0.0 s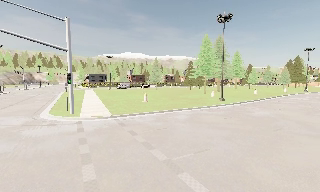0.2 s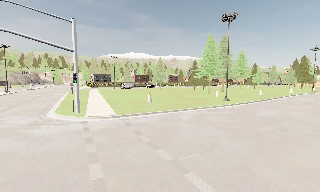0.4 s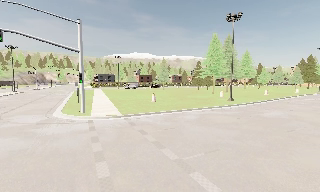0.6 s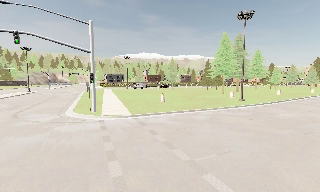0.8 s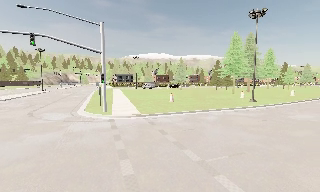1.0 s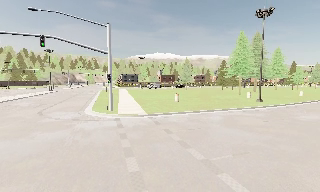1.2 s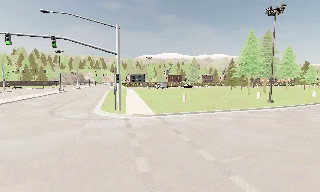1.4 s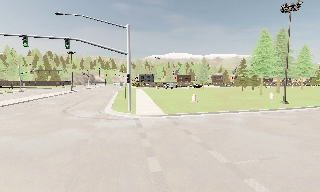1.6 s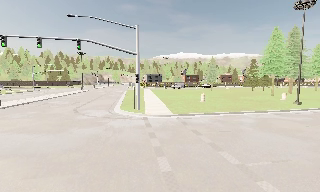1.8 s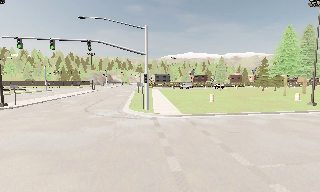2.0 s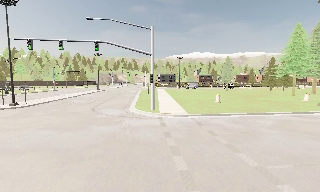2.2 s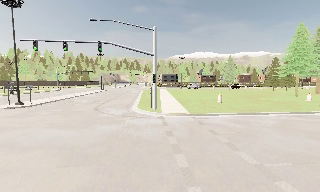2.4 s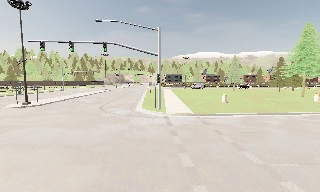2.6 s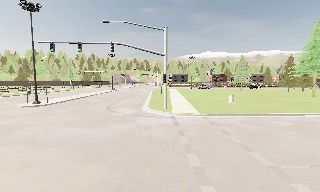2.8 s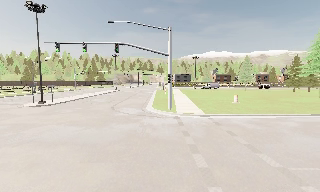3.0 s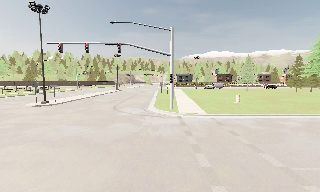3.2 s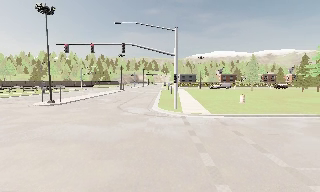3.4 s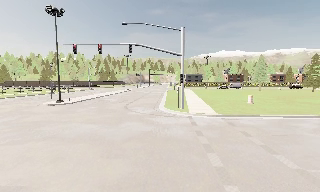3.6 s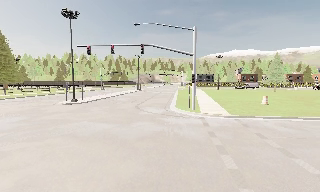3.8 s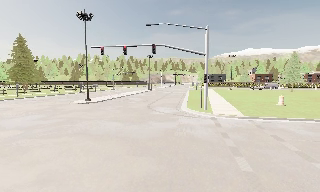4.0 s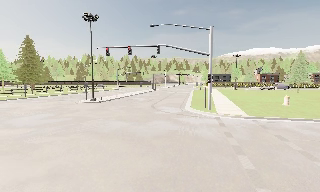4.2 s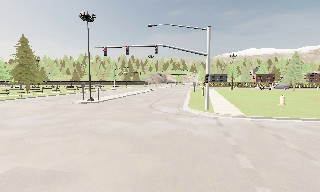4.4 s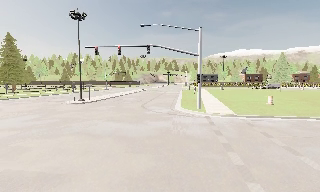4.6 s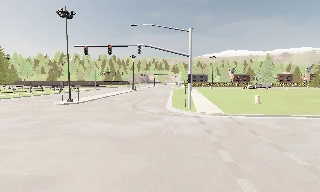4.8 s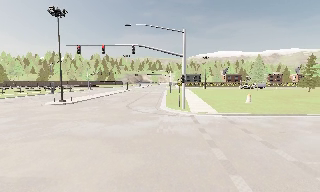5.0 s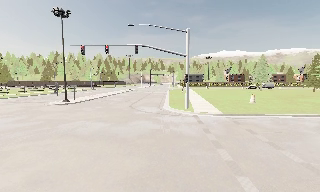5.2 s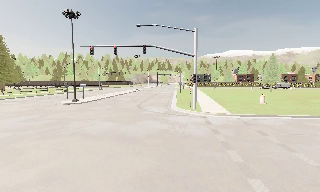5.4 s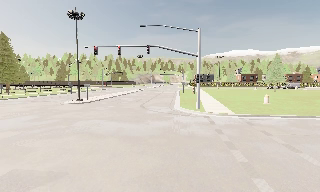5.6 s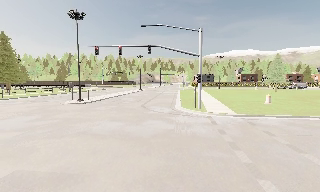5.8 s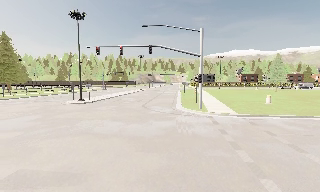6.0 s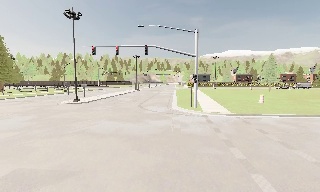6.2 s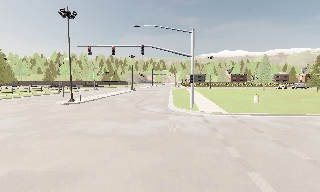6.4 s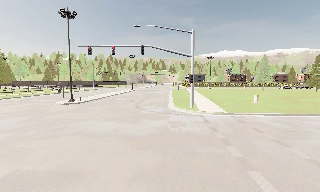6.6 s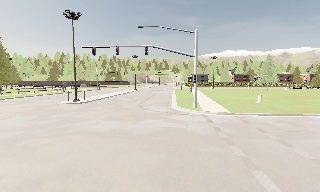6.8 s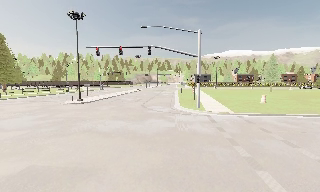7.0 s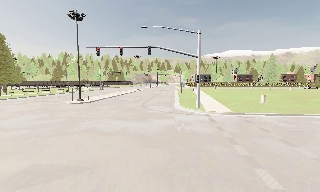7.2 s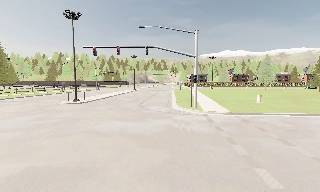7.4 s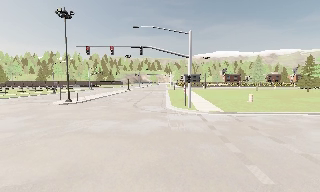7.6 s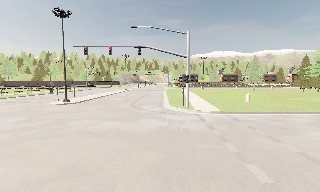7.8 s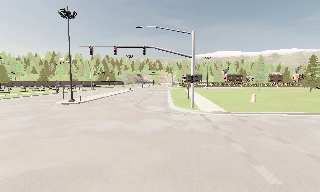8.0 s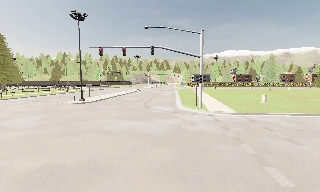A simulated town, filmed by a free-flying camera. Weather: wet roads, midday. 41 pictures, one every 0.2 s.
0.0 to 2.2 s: The camera pans to its left, which is counterclockwise from overhead, by about 25 degrees. It travels to its left, about 1 m, so close, fixed things drift to the right.
2.2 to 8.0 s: The camera pans to its left, which is counterclockwise from overhead, by about 10 degrees. It travels to its left and backward, about 2.5 m, so close, fixed things drift to the right.
The film runs backward here.
